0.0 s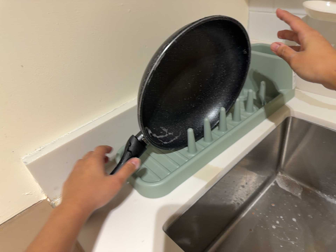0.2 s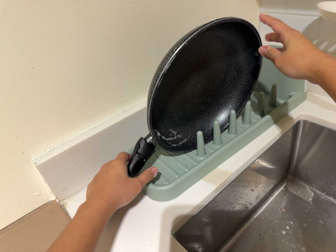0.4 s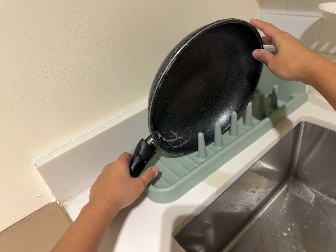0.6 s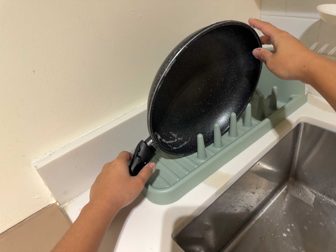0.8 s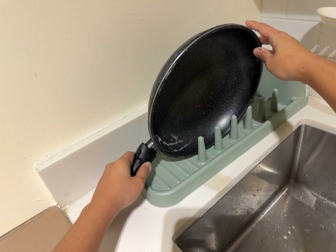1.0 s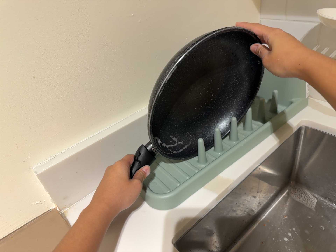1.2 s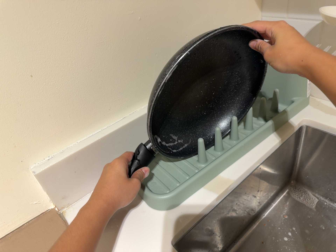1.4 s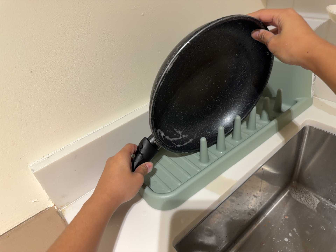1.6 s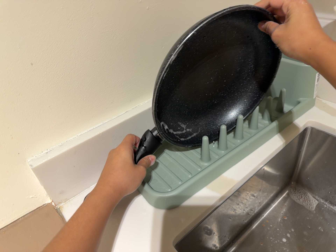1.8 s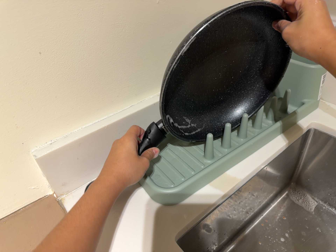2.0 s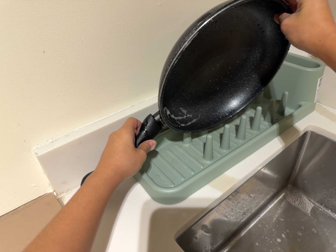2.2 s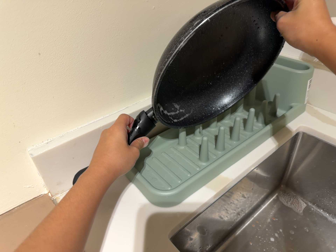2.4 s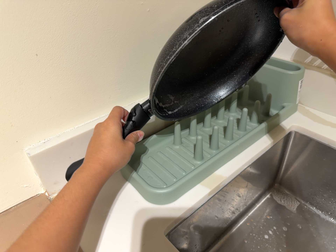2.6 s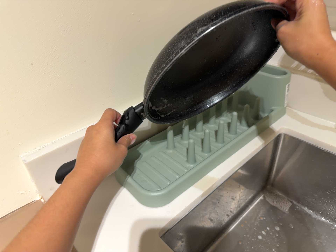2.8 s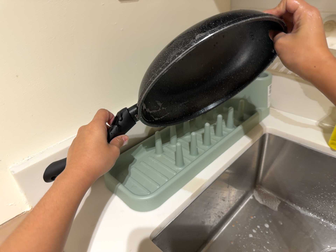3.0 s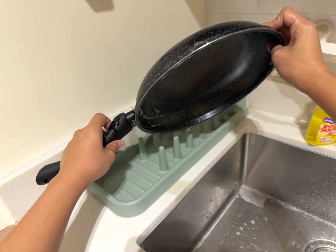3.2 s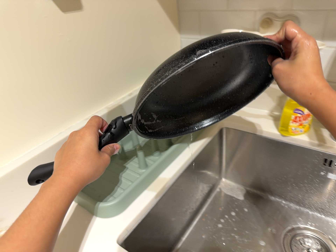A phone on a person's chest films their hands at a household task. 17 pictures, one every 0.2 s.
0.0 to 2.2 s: The camera shifts only a little, or ends up much as it began.
2.2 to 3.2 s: The camera pans to its right by about 10 degrees. It rolls about its line of sight by about 10 degrees, and the scene rotates counterclockwise.
The film runs backward here.
